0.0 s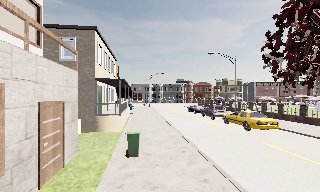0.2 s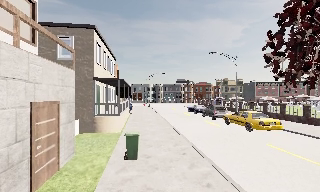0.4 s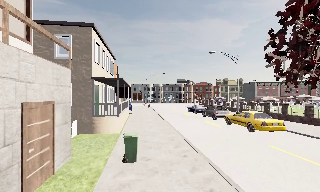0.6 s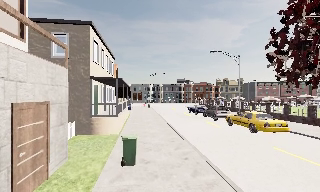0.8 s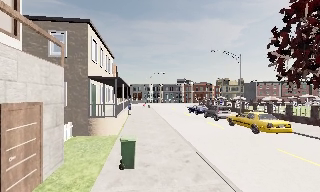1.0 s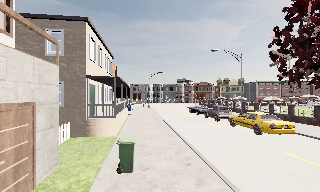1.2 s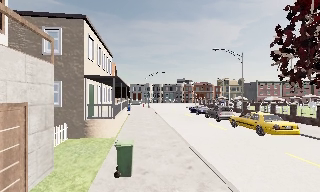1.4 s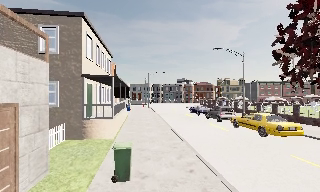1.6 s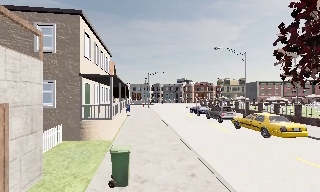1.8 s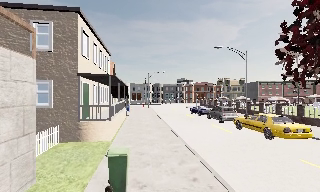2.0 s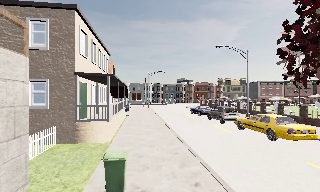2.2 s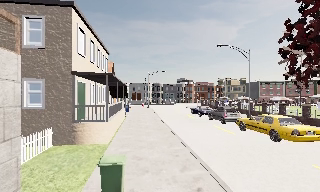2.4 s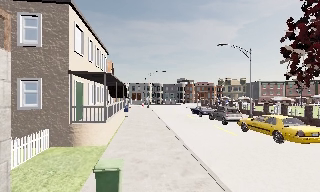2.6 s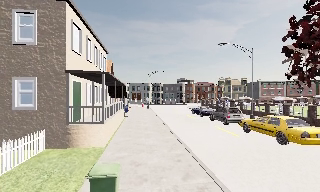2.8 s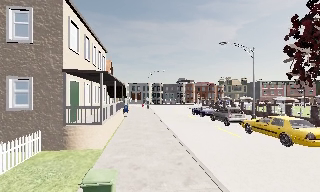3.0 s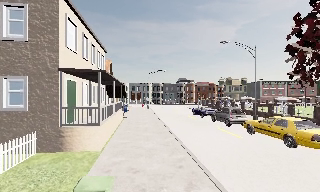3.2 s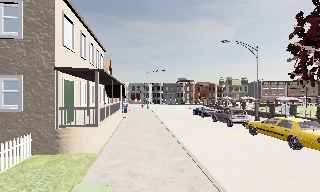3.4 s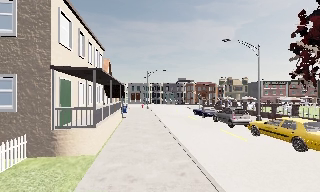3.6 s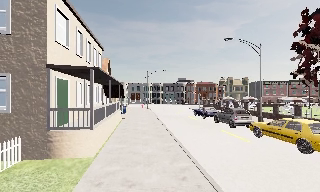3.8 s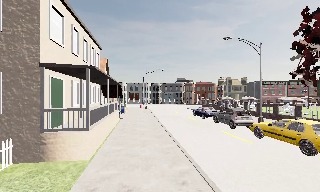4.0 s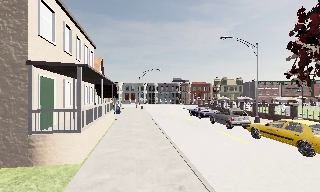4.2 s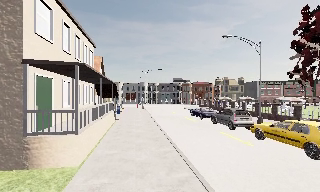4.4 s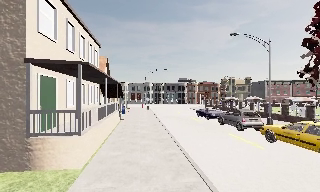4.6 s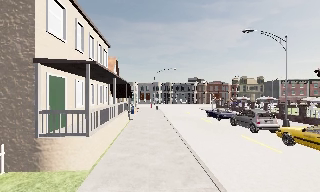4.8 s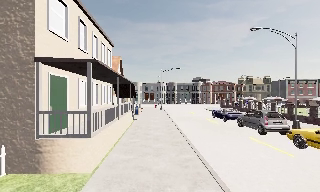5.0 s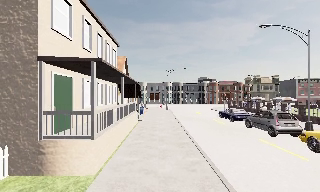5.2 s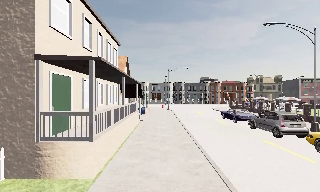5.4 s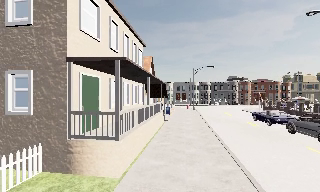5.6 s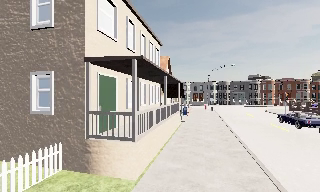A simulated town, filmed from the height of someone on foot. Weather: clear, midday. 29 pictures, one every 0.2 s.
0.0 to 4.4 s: The camera travels forward, about 6 m, so what stands in front looms larger.
4.4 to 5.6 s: The camera pans to its left, which is counterclockwise from overhead, by about 20 degrees. It travels forward, about 1.5 m, so what stands in front looms larger.
The film runs forward here.
